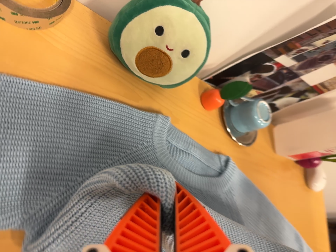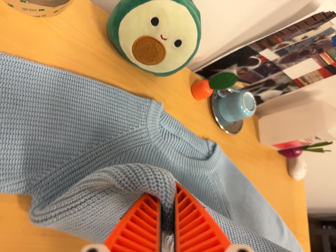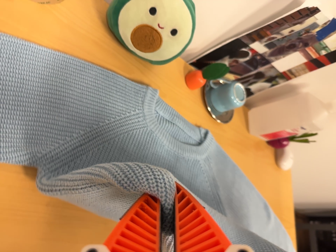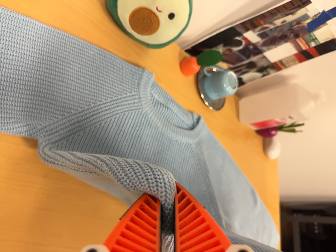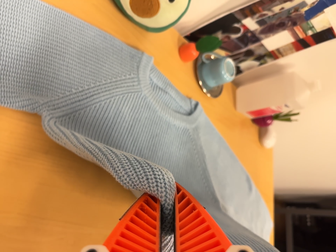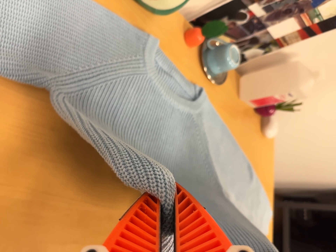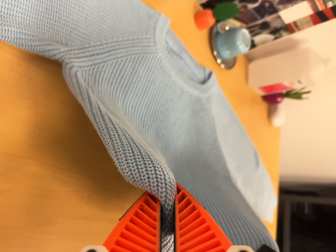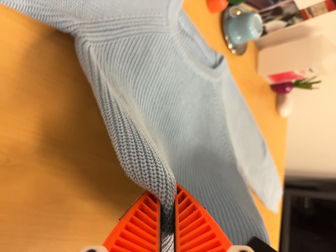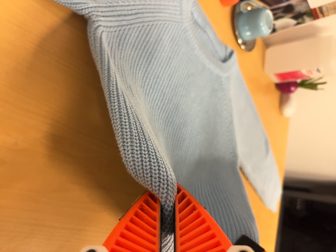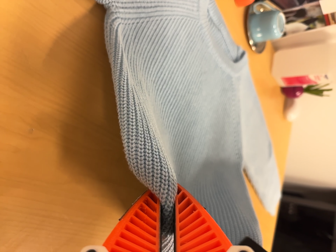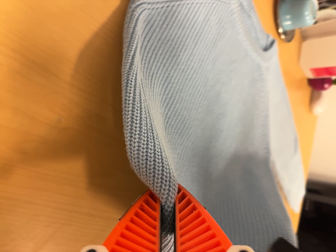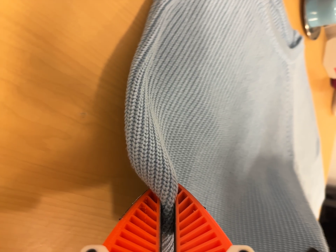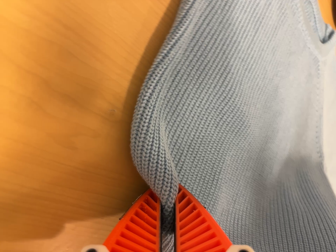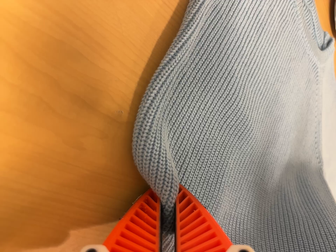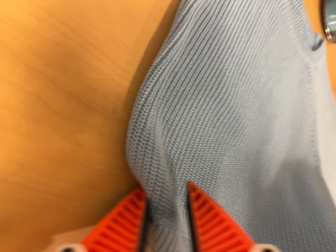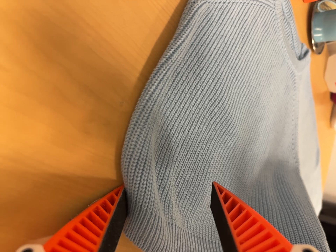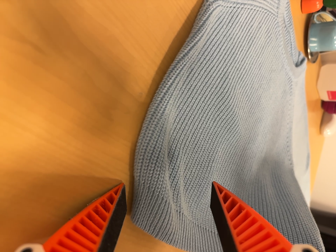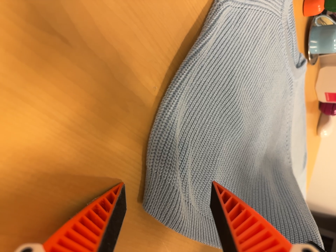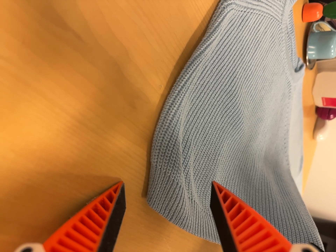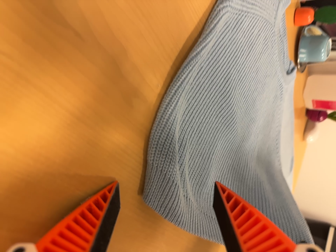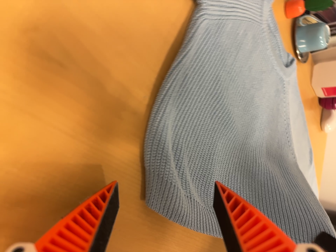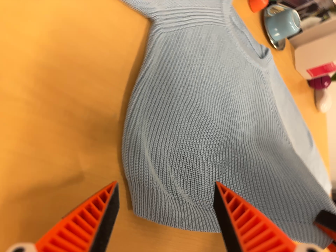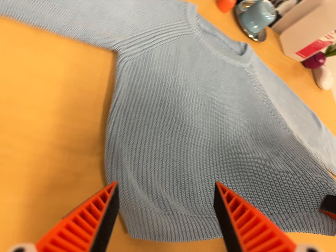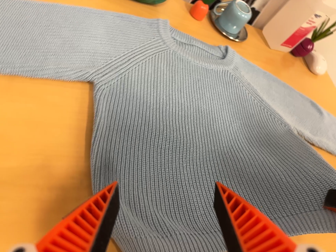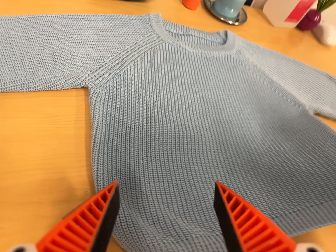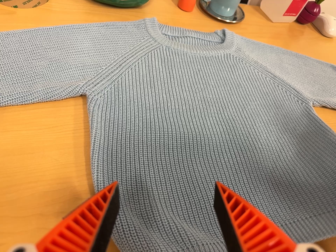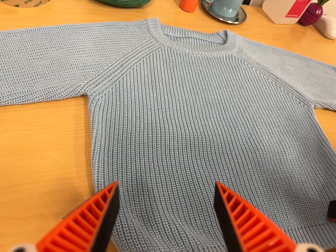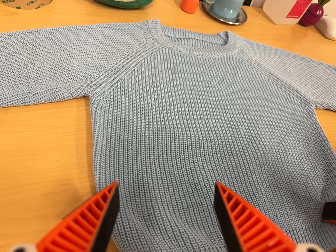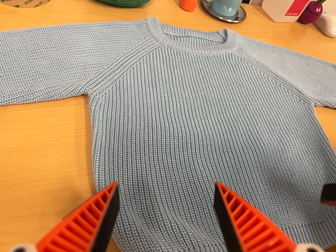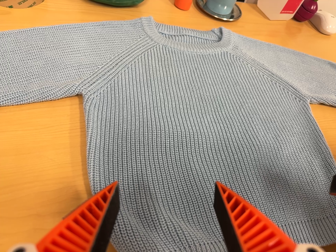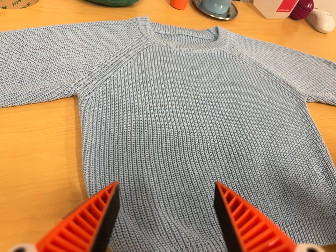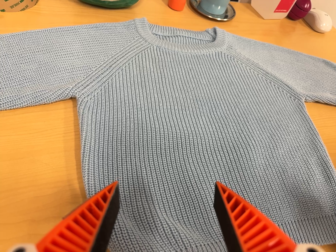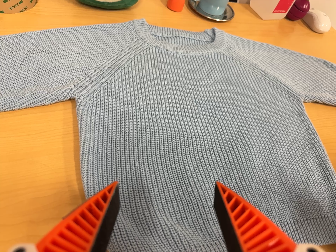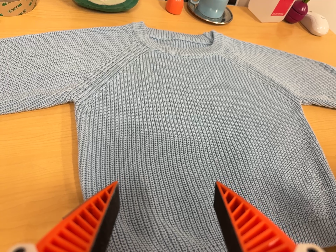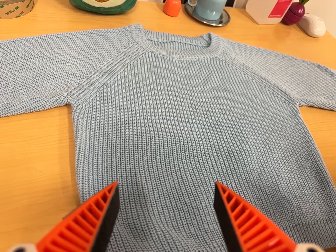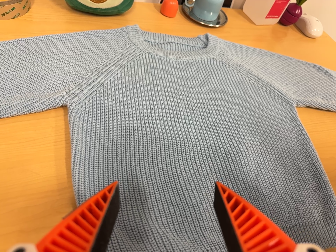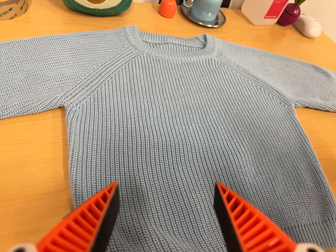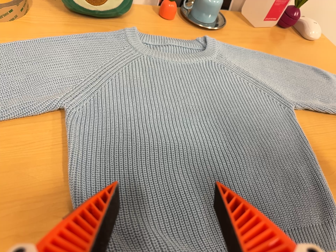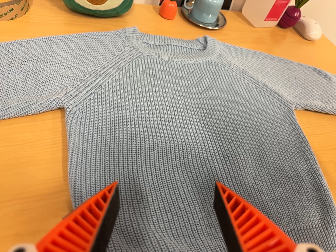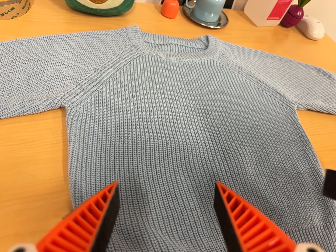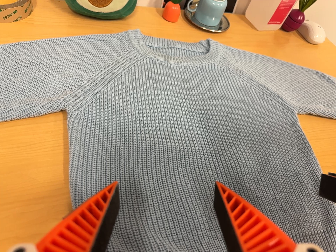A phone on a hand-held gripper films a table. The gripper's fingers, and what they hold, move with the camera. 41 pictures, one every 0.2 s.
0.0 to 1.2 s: The camera travels toward the bottom of its view and backward, about 16 cm, so close, fixed things drift upward.
1.2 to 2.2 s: The camera travels to its left and forward, about 12 cm, so close, fixed things drift to the right. It rolls about its line of sight by about 10 degrees, and the scene rotates clockwise.
2.2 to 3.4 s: The camera travels to its left, about 8 cm.
3.4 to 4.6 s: The camera pans to its left by about 15 degrees. It travels to its right, about 16 cm. Its aim tips toward the top of its view by about 10 degrees, and the scene shifts downward. It rolls about its line of sight by about 40 degrees, and the scene rotates counterclockwise.
4.6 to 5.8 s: The camera rolls about its line of sight by about 15 degrees, and the scene rotates counterclockwise.
5.8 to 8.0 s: The camera shifts only a little, or ends up much as it began.
The film runs backward here.
